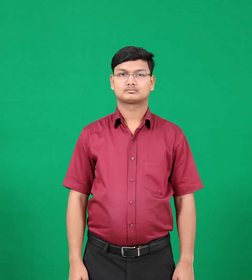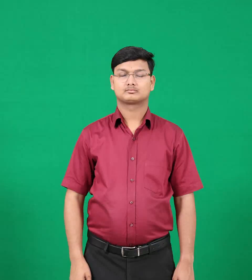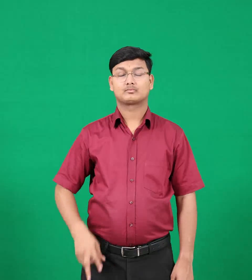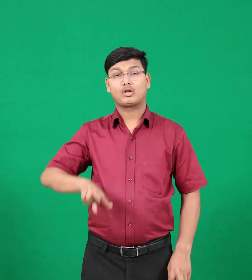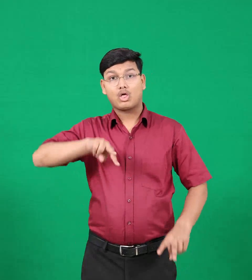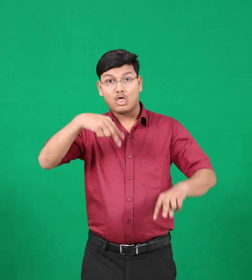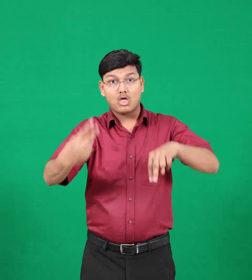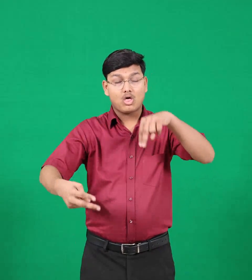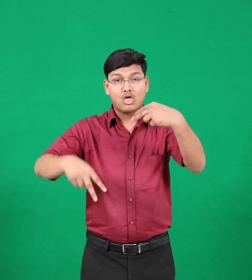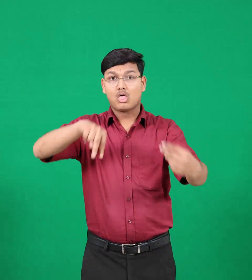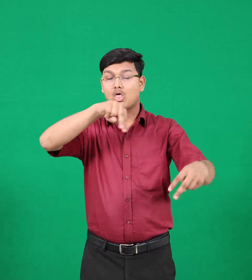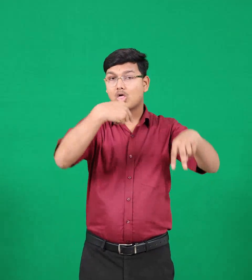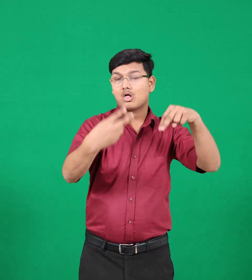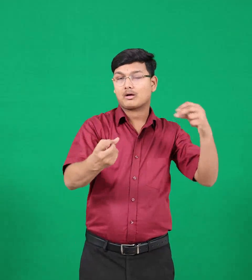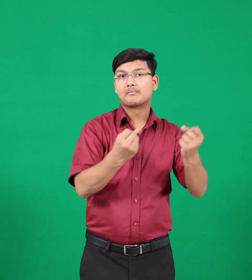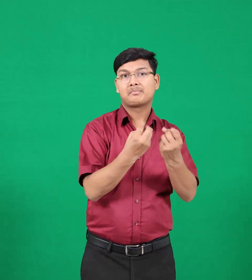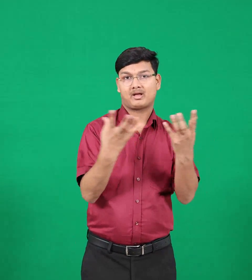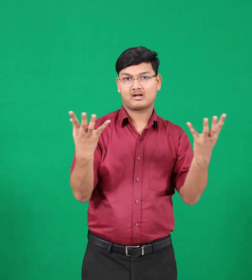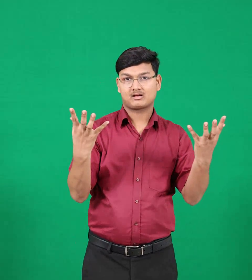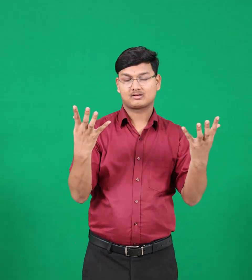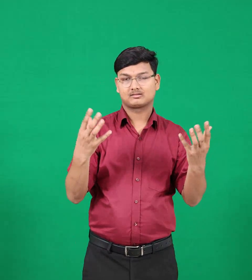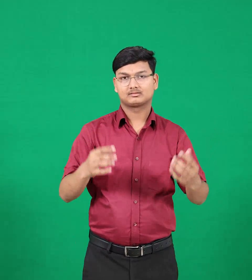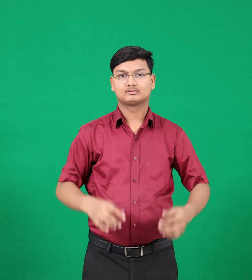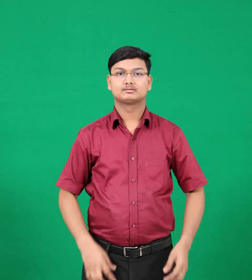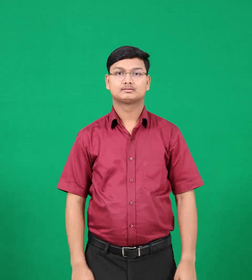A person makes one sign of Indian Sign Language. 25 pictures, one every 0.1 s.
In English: falls
